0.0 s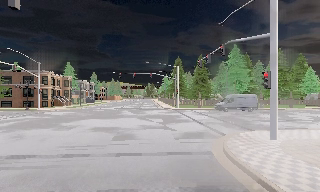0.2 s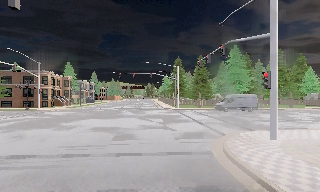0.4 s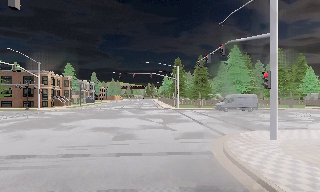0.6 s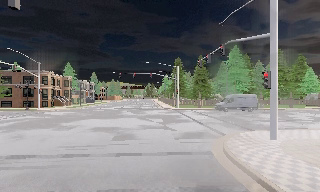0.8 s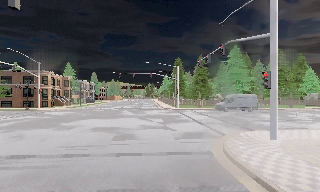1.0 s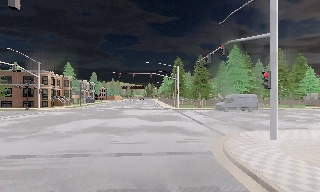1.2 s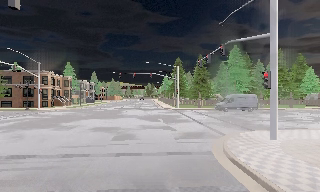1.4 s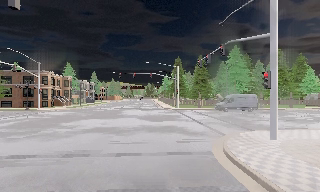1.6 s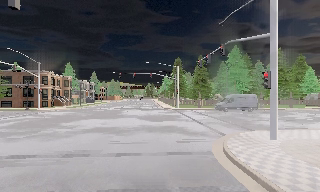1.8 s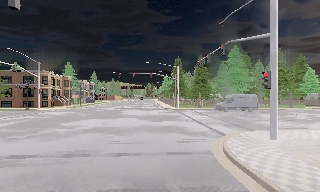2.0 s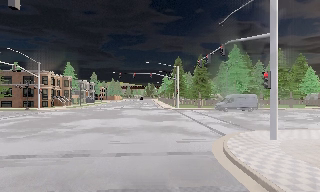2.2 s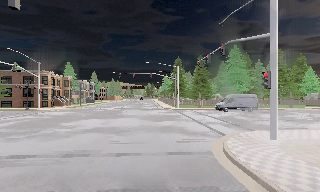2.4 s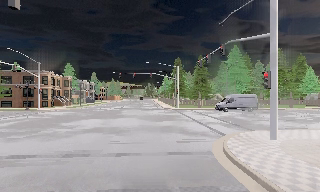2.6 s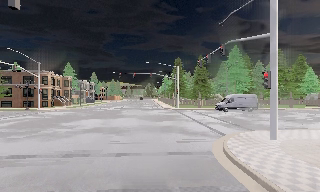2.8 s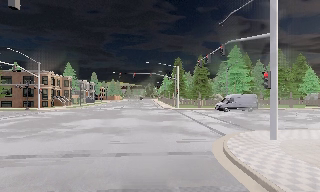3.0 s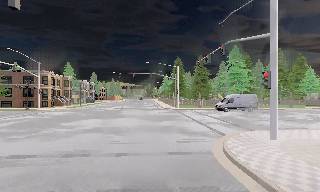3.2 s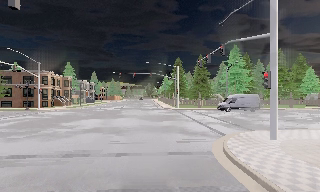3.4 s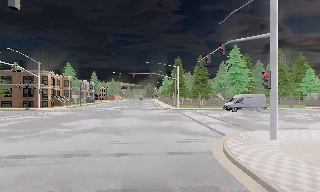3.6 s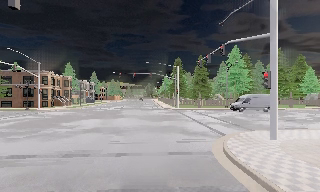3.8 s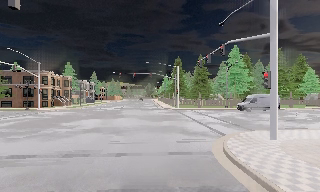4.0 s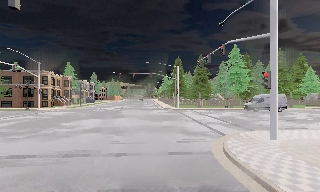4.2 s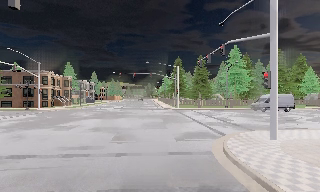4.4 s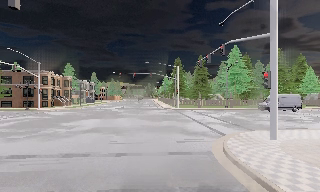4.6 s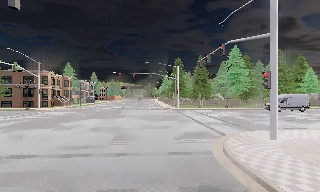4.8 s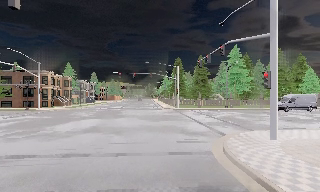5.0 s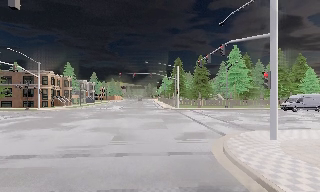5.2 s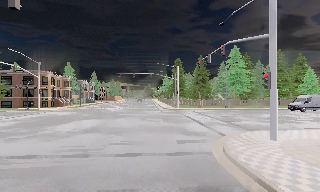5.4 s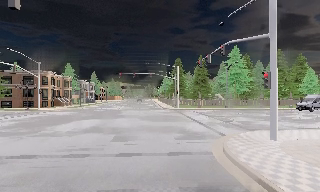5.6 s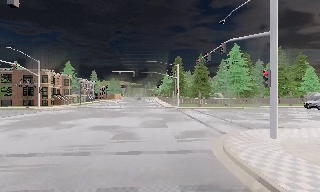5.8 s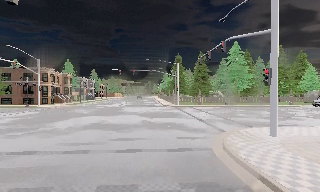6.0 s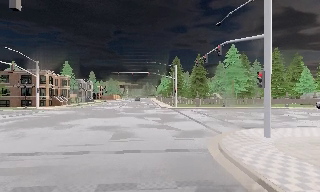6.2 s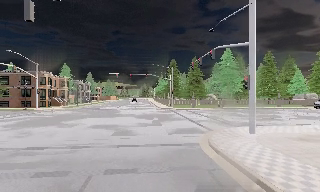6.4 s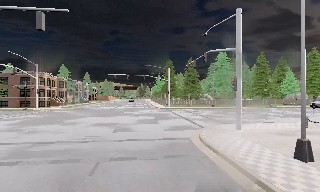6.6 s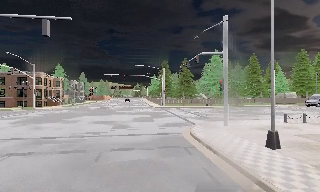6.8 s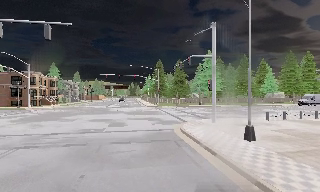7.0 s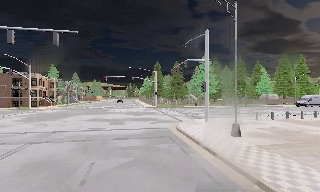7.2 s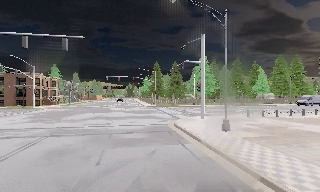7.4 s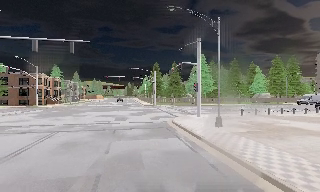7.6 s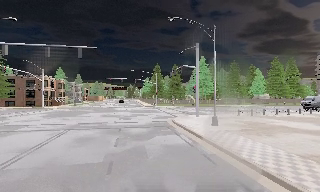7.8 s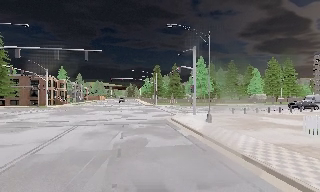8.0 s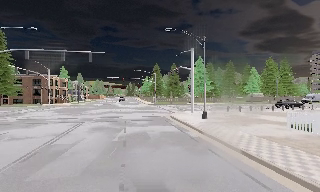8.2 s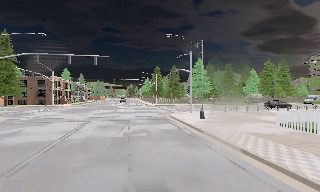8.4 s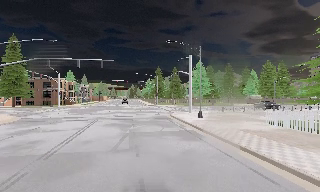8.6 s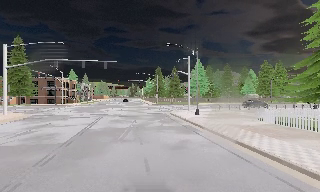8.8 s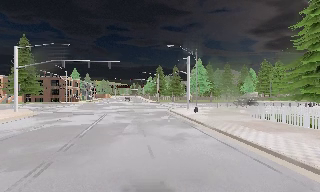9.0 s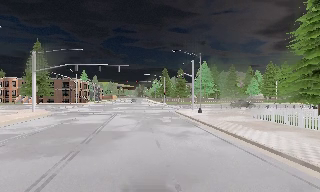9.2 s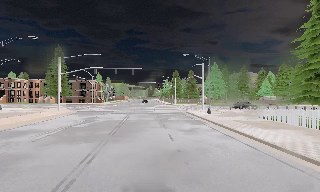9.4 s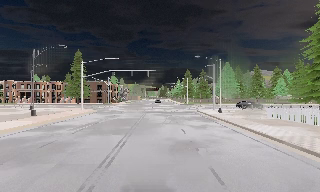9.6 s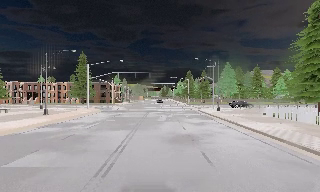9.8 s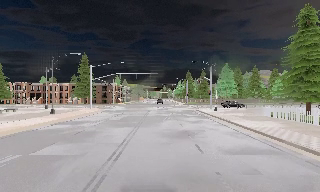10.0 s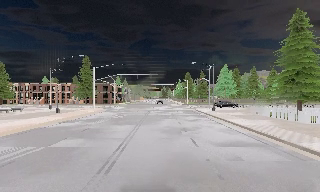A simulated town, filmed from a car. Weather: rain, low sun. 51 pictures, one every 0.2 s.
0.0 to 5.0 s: The camera keeps its place and its aim.
5.0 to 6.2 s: The camera travels backward, about 1 m, so what stands in front gets smaller. It gains speed.
6.2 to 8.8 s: The camera travels backward, about 14 m, so what stands in front gets smaller.
8.8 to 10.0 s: The camera swings to its left by about 10 degrees, and the scene slides to the right. It travels backward, about 8 m, so what stands in front gets smaller.
The film runs backward here.
